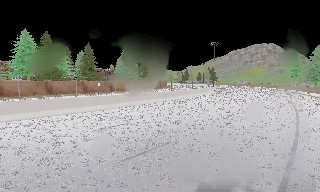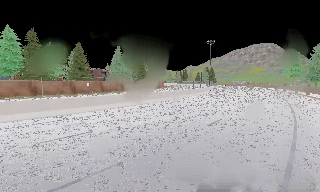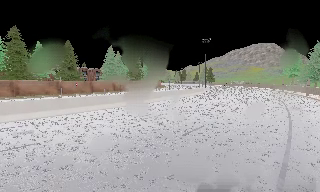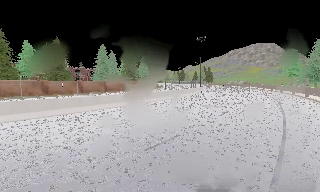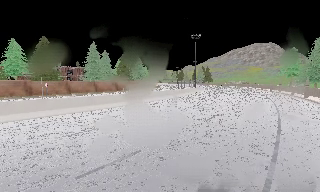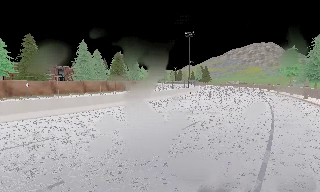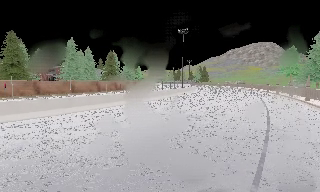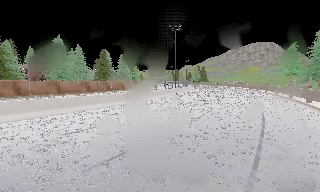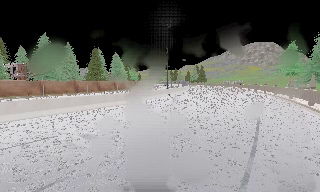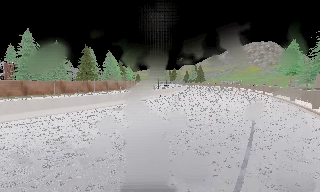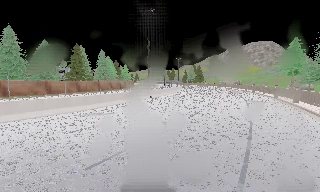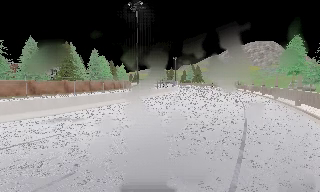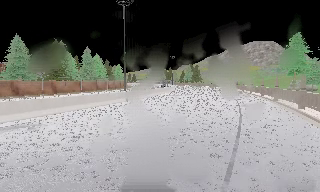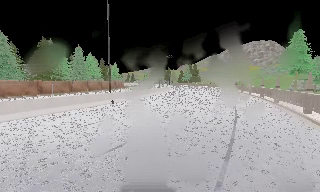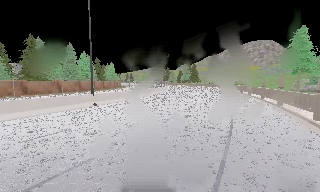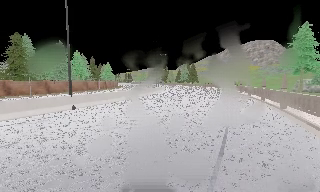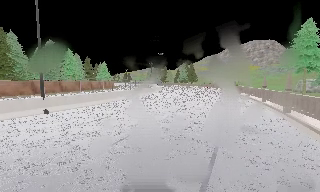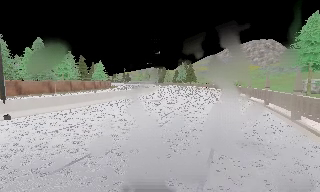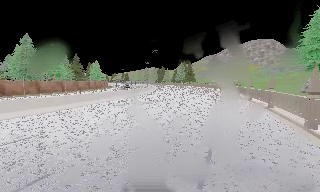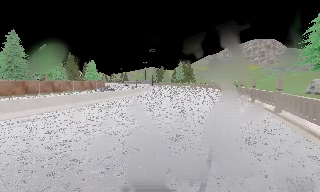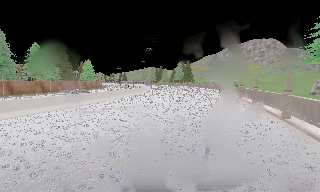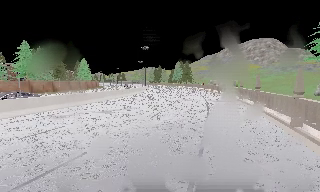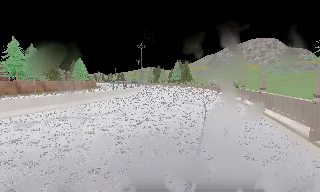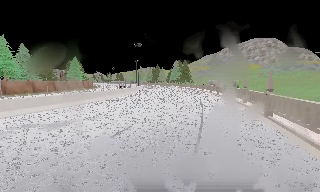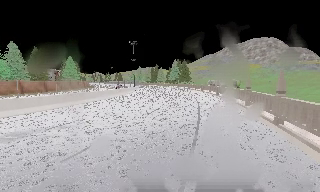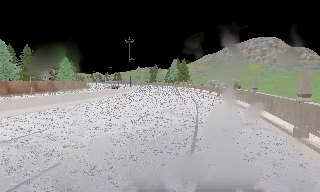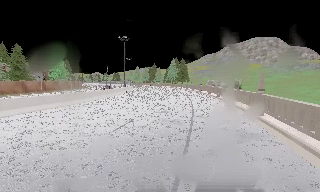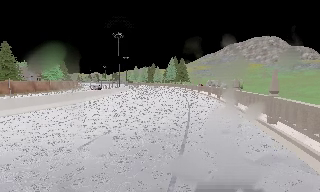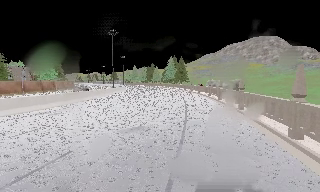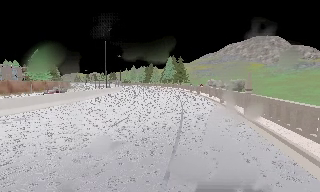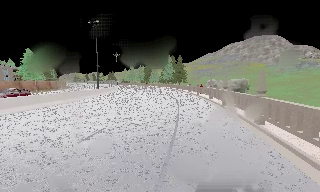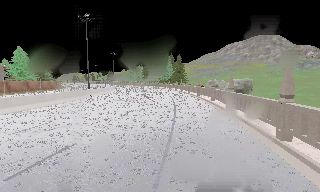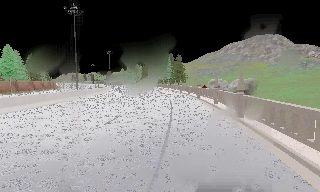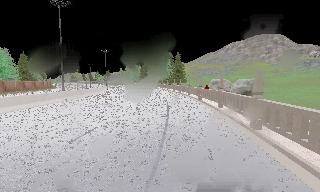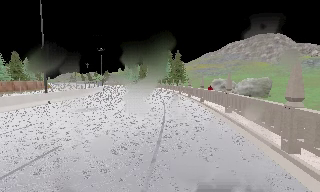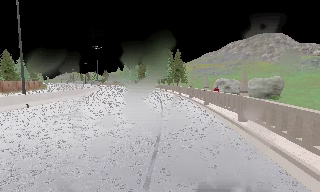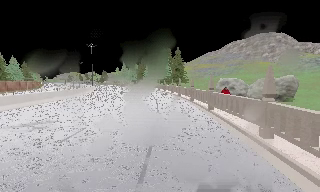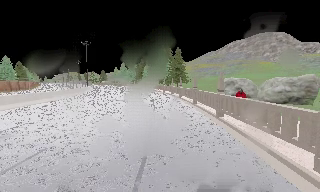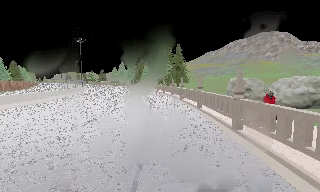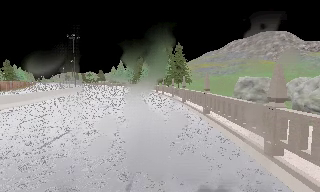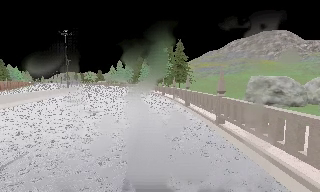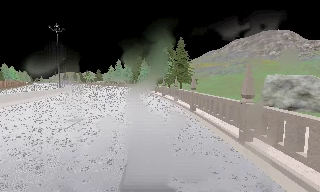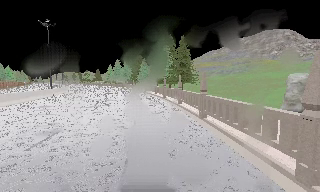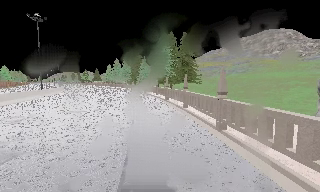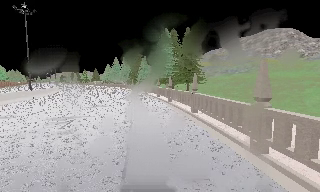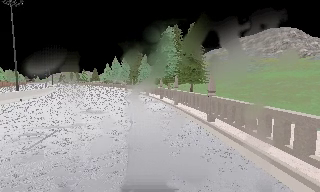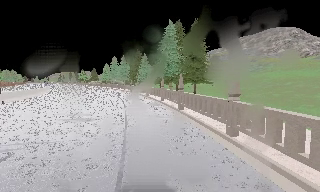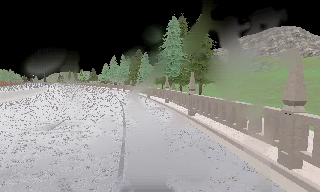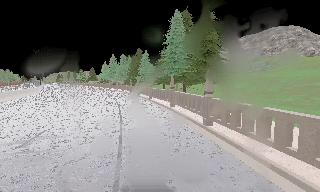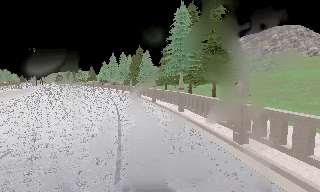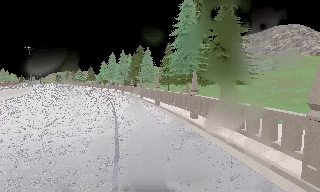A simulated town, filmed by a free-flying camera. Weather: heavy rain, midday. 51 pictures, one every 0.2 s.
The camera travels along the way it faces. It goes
forward.
0.0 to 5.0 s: The camera travels forward and to its right, about 55 m, so what stands in front looms larger.
5.0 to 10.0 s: The camera travels forward, about 60 m, so what stands in front looms larger.
The film runs forward here.
